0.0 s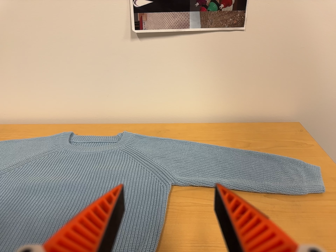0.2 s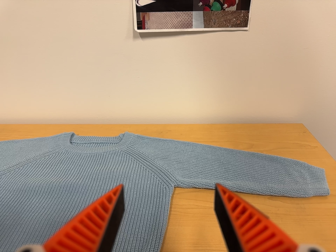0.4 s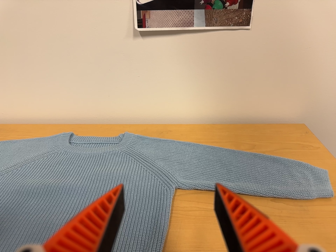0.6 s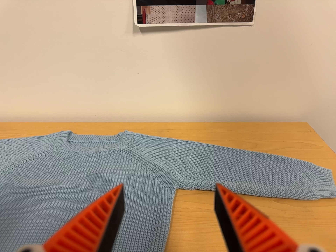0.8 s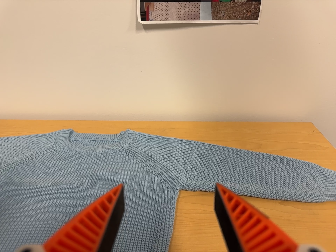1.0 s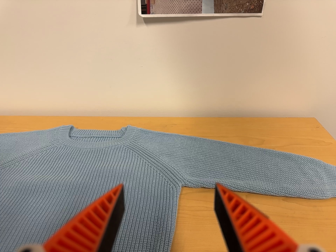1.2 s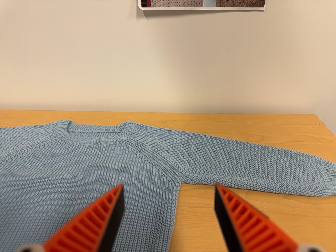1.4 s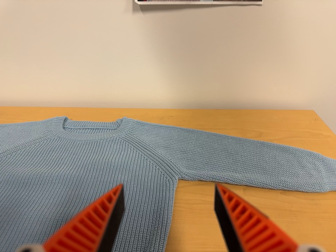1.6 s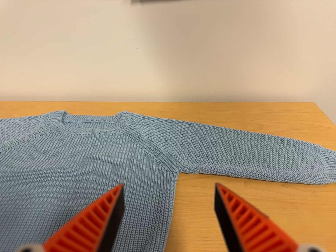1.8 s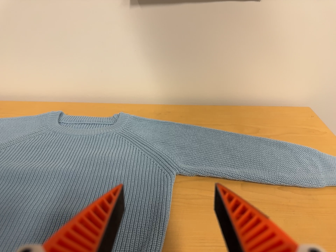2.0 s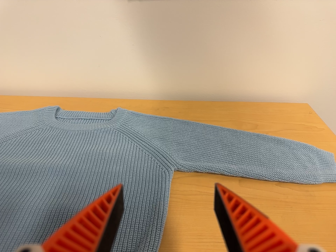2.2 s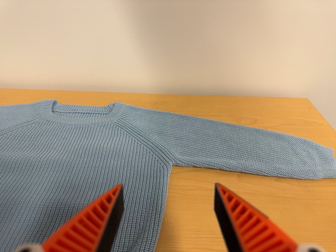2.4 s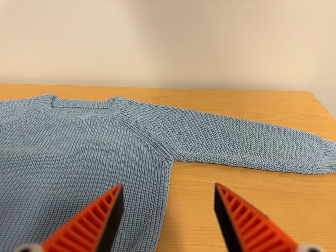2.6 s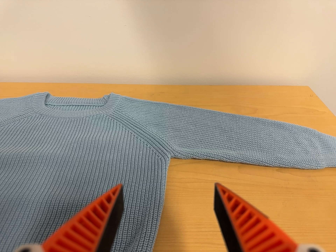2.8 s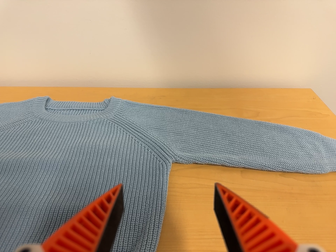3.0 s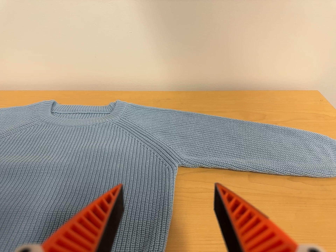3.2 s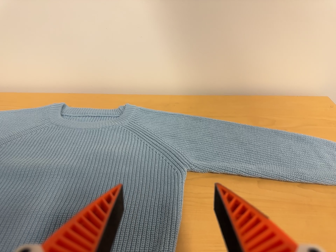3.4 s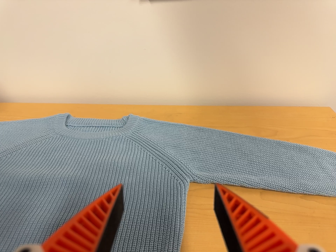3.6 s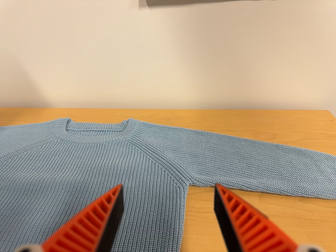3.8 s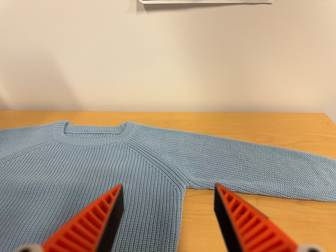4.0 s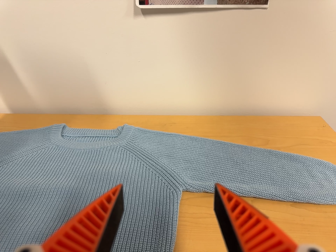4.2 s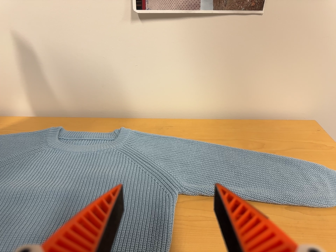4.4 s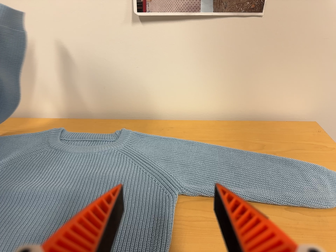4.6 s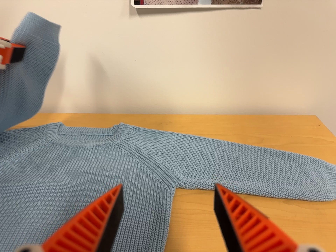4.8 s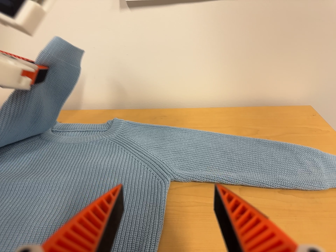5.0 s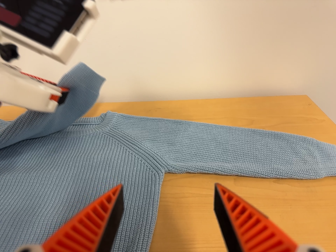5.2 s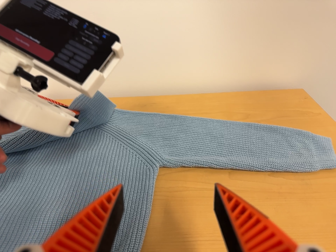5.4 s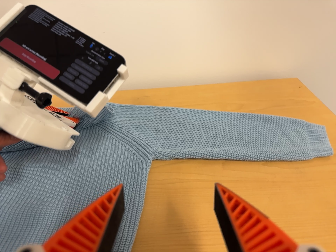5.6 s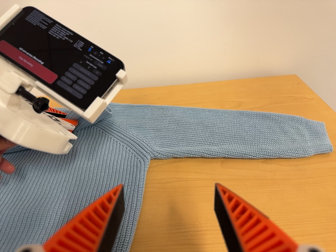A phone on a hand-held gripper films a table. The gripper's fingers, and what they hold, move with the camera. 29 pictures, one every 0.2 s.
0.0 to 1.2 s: The camera travels forward, about 6 cm, so what stands in front looms larger.
1.2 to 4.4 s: The camera shifts only a little, or ends up much as it began.
4.4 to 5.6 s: The camera travels to its right, about 6 cm, so close, fixed things drift to the left.
The film runs forward here.
